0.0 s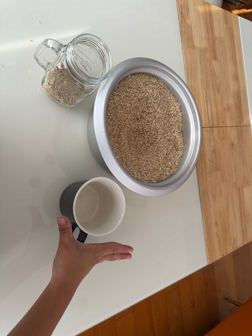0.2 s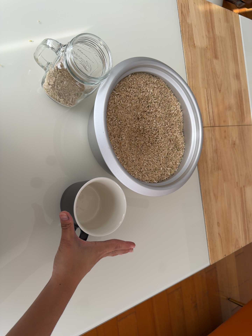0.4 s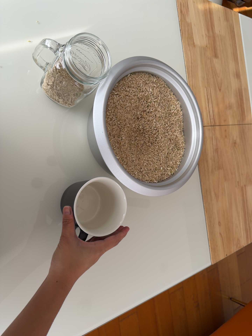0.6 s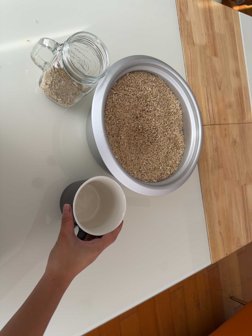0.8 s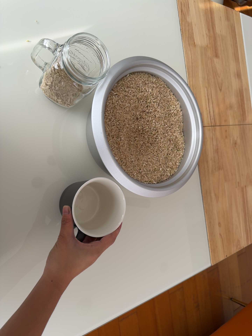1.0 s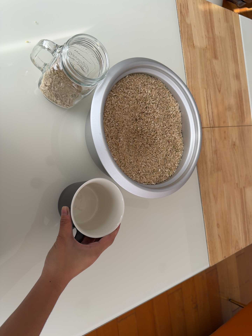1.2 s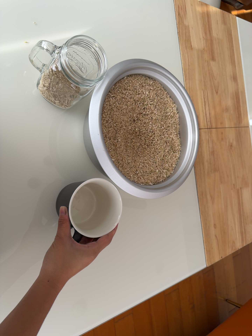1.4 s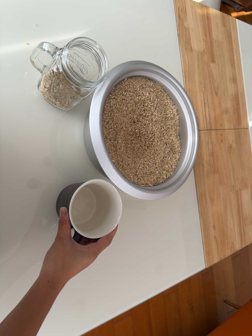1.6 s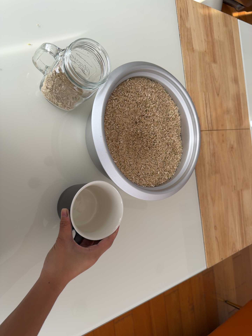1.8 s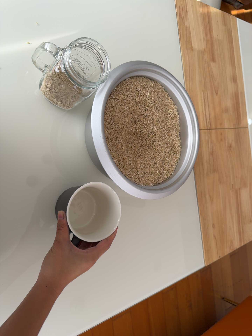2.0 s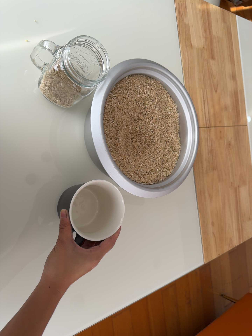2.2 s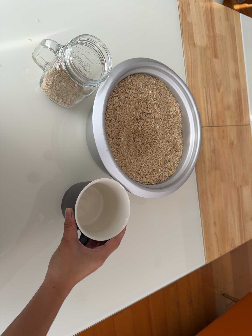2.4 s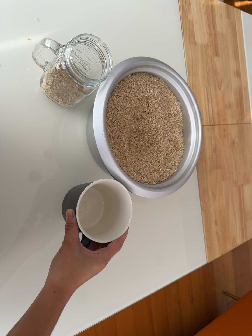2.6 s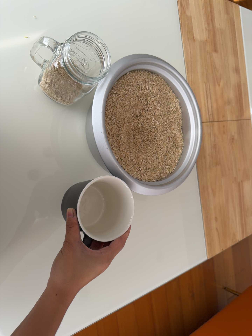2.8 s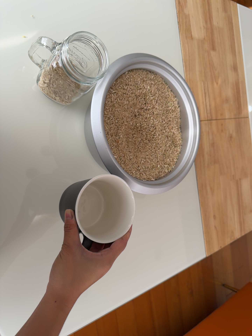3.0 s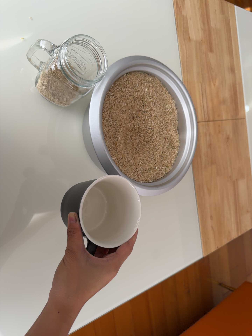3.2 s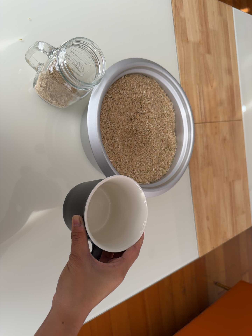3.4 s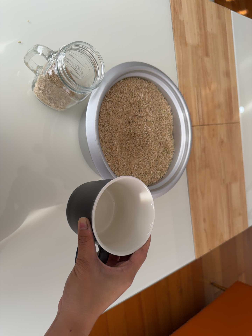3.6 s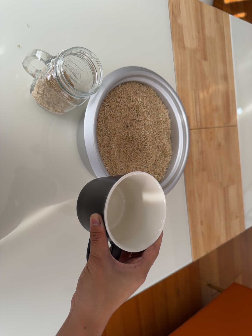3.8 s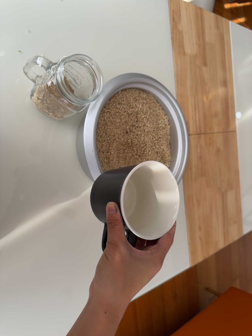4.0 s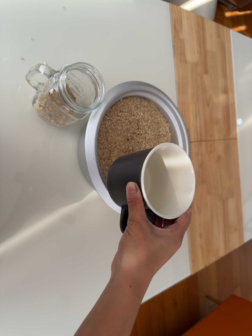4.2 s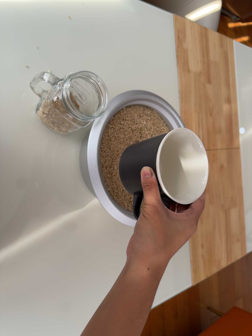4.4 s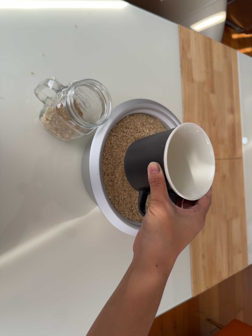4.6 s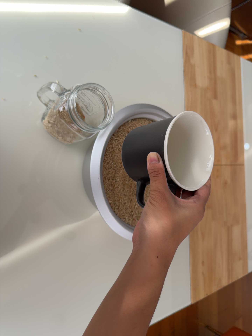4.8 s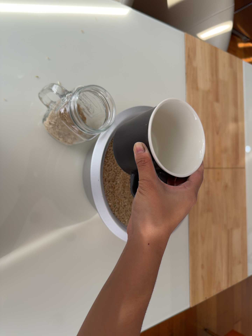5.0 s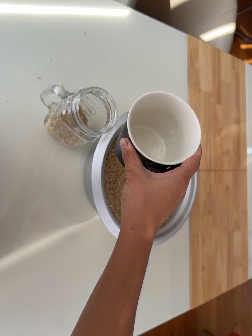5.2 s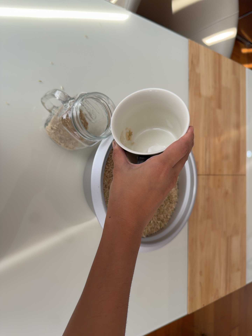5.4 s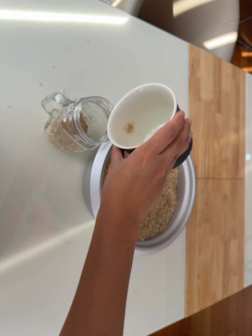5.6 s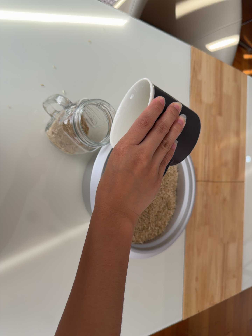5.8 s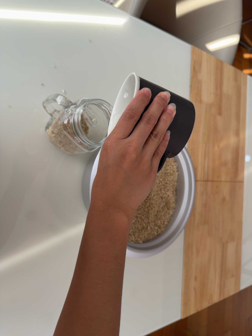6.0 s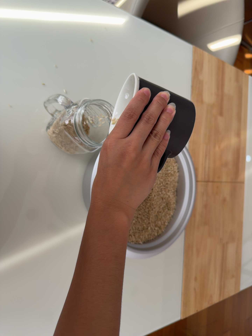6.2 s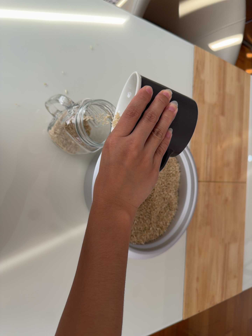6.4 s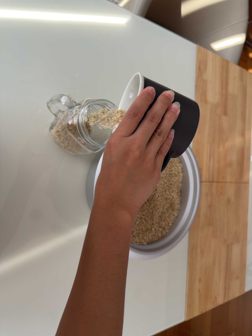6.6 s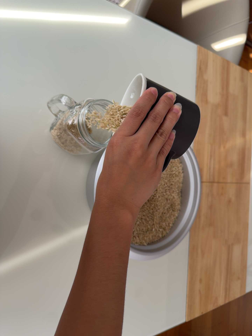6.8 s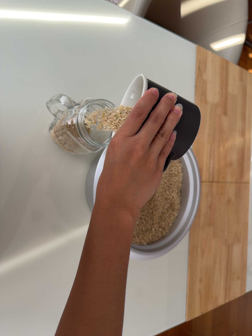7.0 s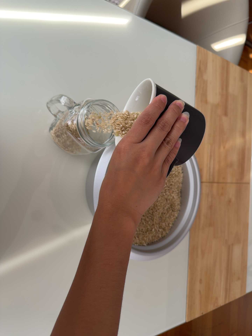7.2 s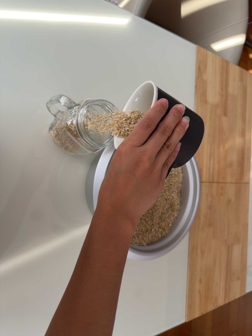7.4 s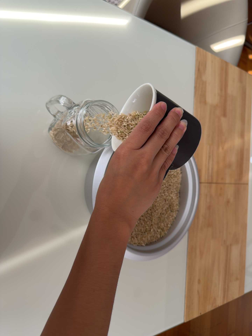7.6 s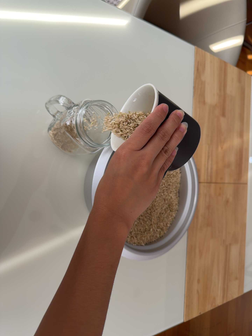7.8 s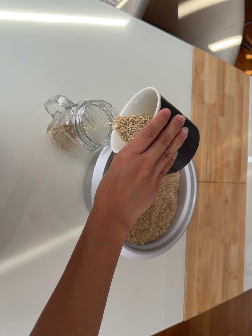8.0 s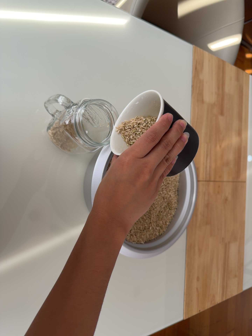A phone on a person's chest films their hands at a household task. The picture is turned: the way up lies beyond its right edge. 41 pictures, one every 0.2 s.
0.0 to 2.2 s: The camera keeps its place and its aim.
2.2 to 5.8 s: The camera travels toward the top of its view, about 7 cm, so close, fixed things drift downward. It rolls about its line of sight by about 10 degrees, and the scene rotates clockwise.
5.8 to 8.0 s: The camera keeps its place and its aim.
The film runs backward here.
